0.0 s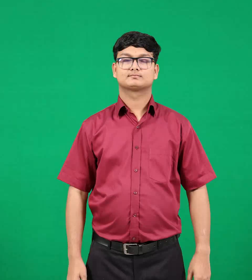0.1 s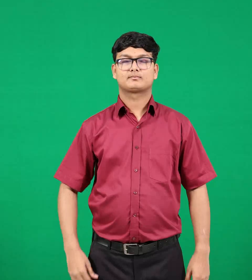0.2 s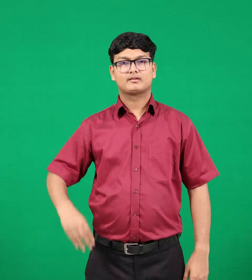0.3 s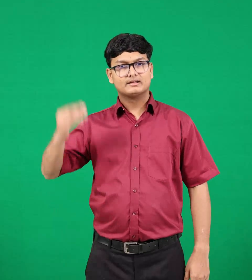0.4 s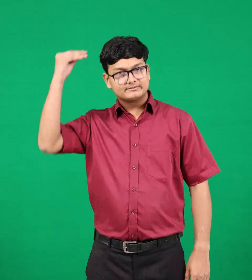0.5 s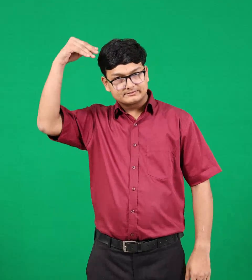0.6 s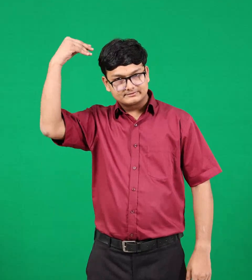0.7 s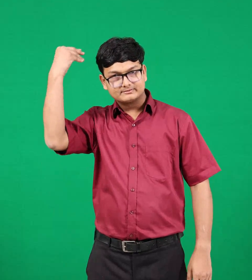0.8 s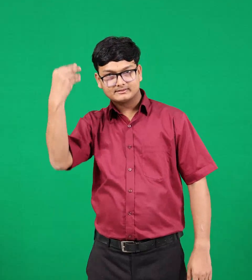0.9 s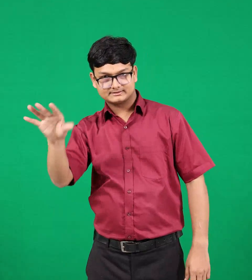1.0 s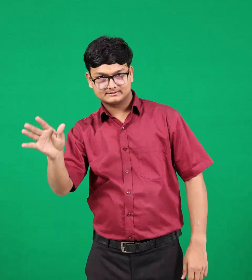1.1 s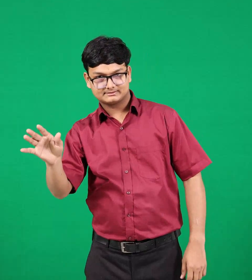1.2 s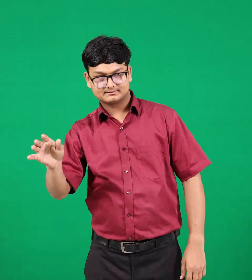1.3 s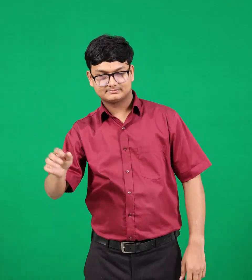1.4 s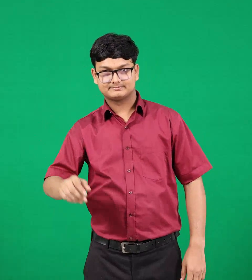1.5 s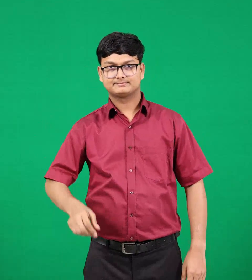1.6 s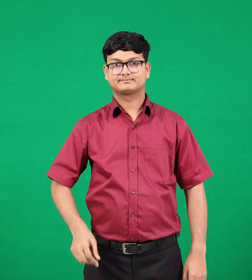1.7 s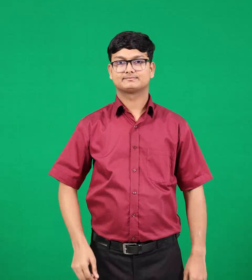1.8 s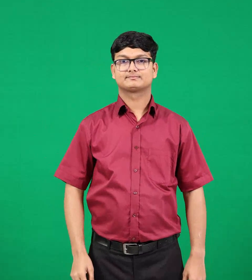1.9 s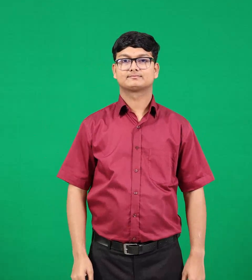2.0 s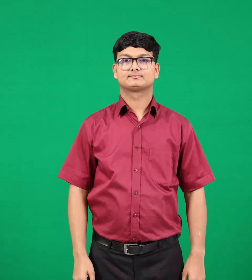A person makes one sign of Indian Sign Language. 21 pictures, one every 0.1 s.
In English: forgive
